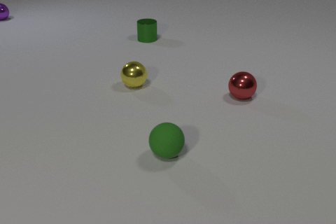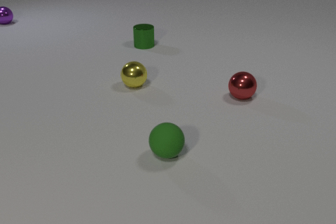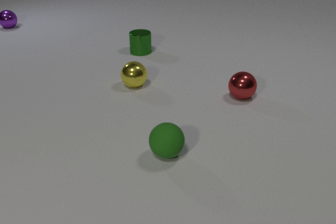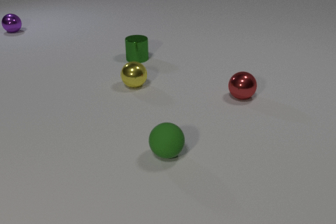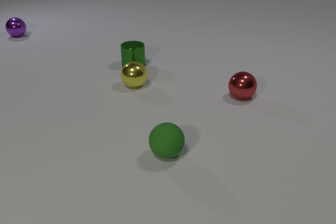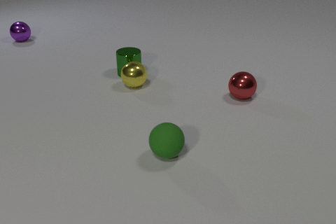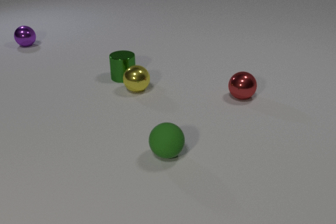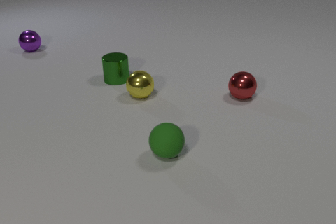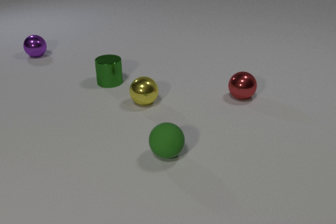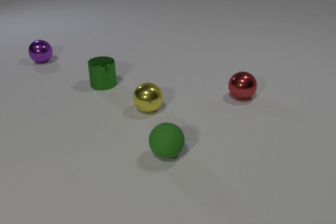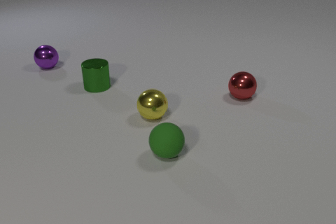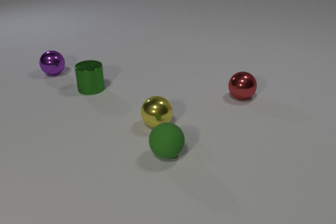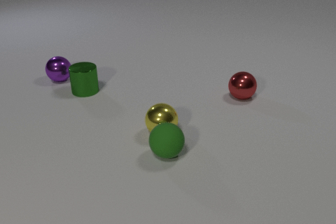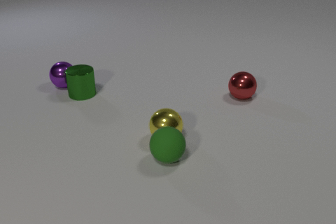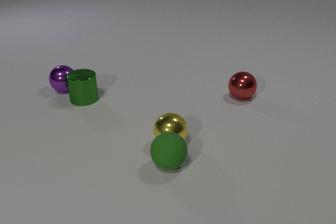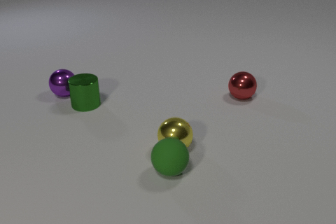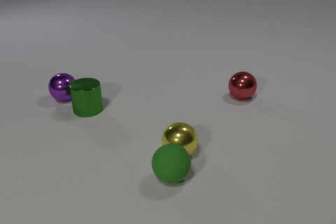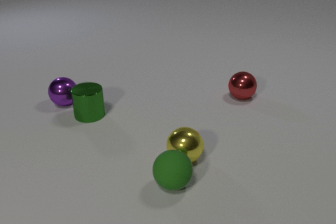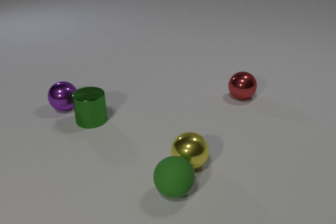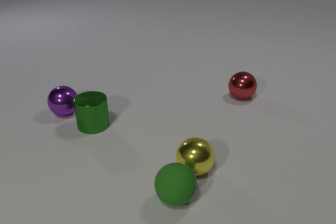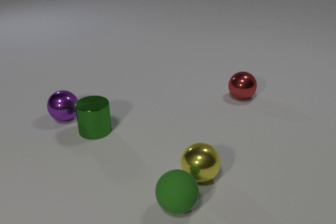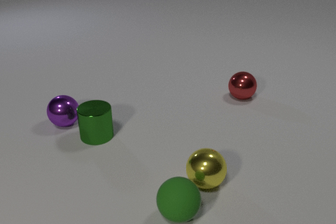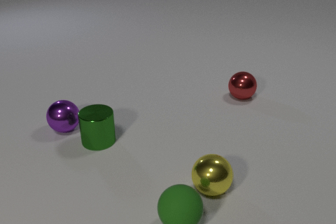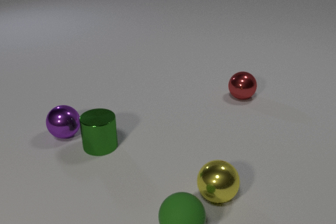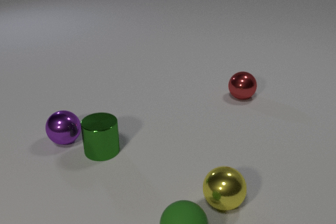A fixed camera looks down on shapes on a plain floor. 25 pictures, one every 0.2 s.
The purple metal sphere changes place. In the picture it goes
toward the camera.
The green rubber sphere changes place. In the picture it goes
toward the camera.
0.0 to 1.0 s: The green metal cylinder slides toward the camera. The purple metal sphere rolls toward the camera.
1.0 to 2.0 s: The green metal cylinder slides to the left and toward the camera. The yellow metal sphere rolls toward the camera. The purple metal sphere rolls toward the camera. The green metal cylinder and the yellow metal sphere collide.
2.0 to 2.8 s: The green metal cylinder slides toward the camera and to the left. The yellow metal sphere rolls toward the camera. The purple metal sphere rolls toward the camera. The green rubber sphere rolls toward the camera. The yellow metal sphere and the green rubber sphere collide. The green metal cylinder and the purple metal sphere collide.
2.8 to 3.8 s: The green metal cylinder slides toward the camera. The yellow metal sphere rolls toward the camera and to the right. The purple metal sphere rolls toward the camera. The green rubber sphere rolls toward the camera.
3.8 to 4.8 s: The green metal cylinder slides toward the camera. The yellow metal sphere rolls toward the camera and to the right. The purple metal sphere rolls toward the camera. The green rubber sphere rolls toward the camera.
How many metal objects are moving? 3.
How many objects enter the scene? 0.
How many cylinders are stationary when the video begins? 0.
